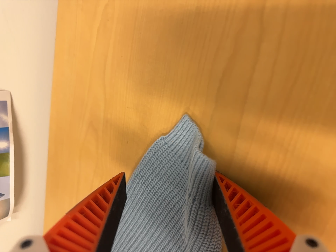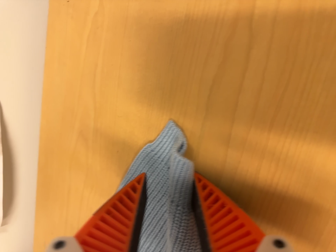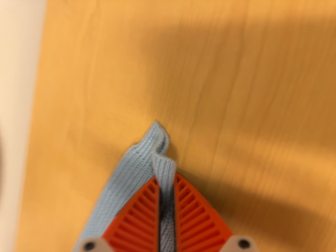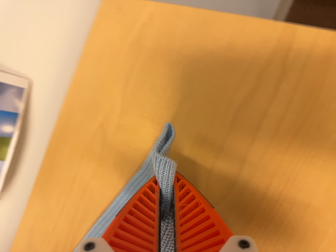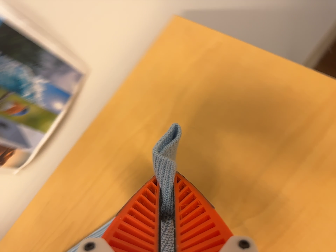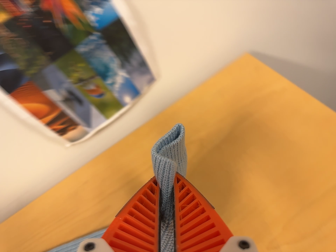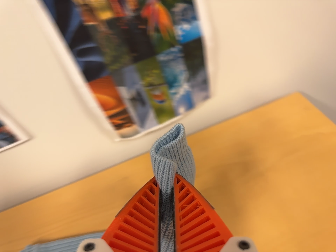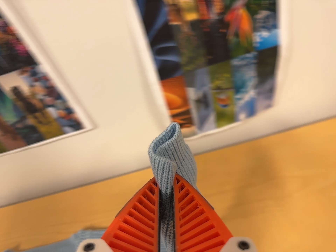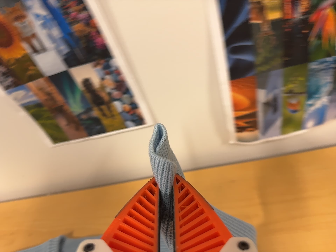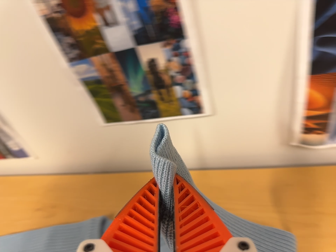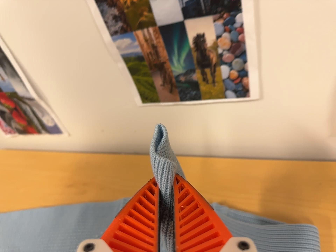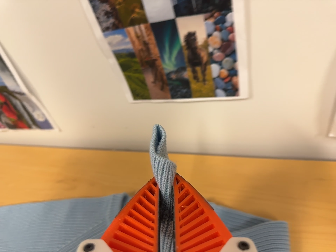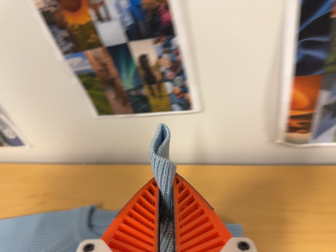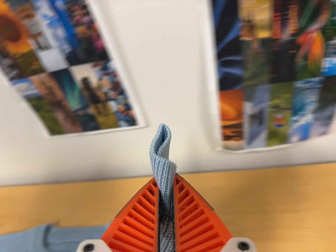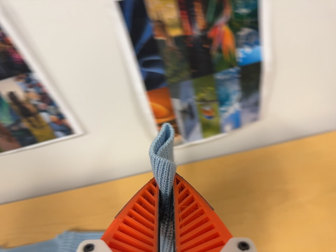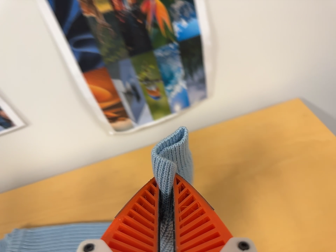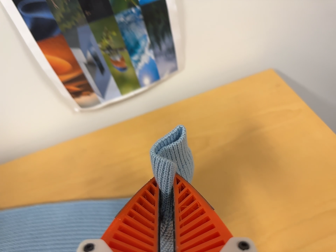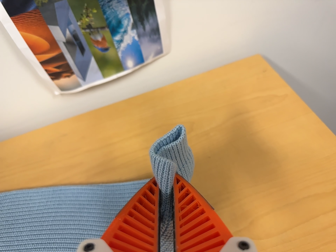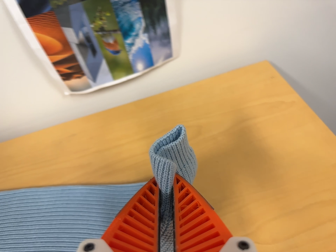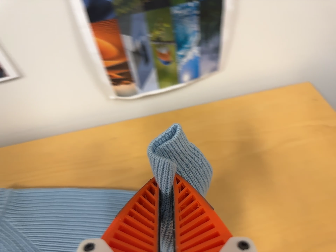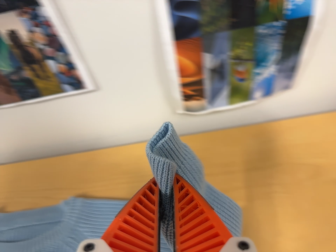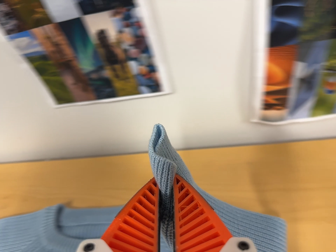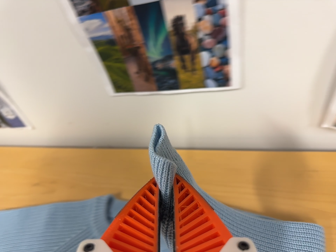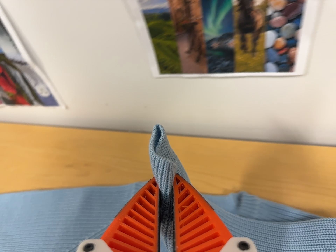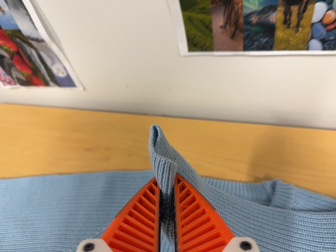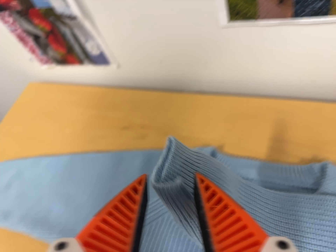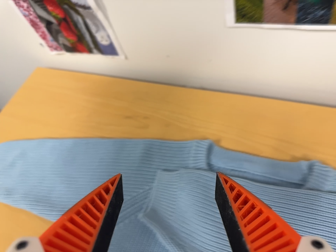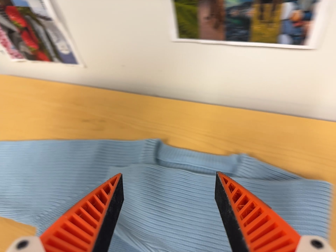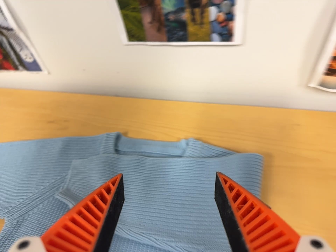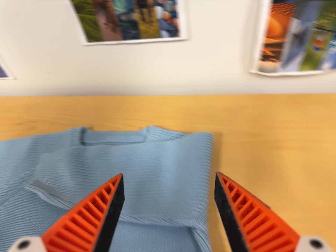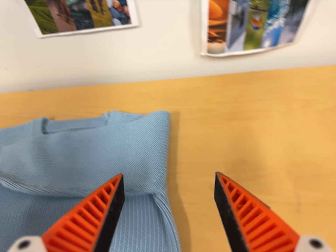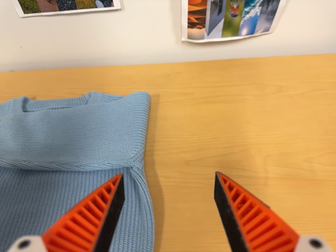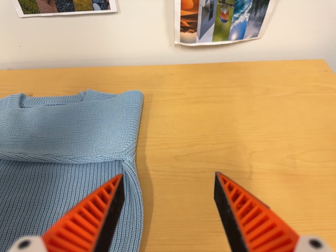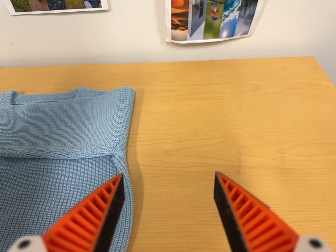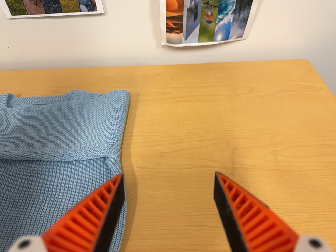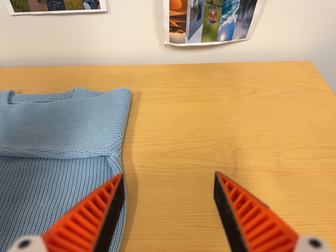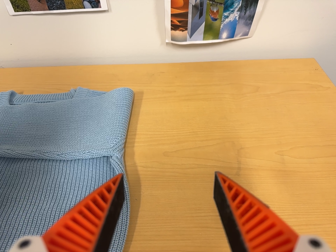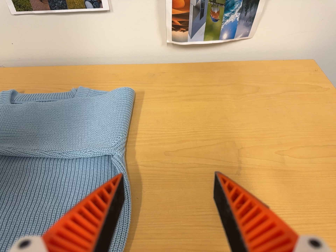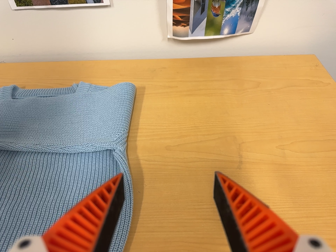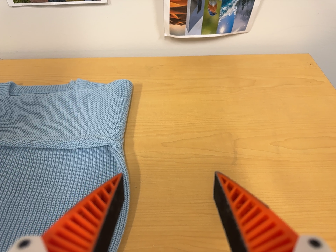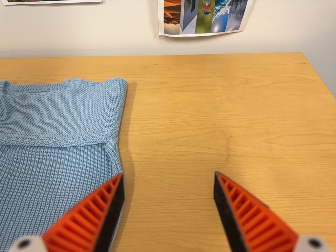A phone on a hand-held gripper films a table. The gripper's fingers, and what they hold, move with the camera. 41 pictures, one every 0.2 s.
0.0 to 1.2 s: The camera travels to its left and backward, about 28 cm, so close, fixed things drift to the right. Its aim tips toward the top of its view by about 20 degrees, and the scene shifts downward. It rolls about its line of sight by about 55 degrees, and the scene rotates clockwise.
1.2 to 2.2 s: The camera pans to its left by about 20 degrees. It travels to its left, about 20 cm, so close, fixed things drift to the right. It rolls about its line of sight by about 20 degrees, and the scene rotates clockwise.
2.2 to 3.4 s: The scene slides to the left, as the camera pans about 25 degrees to its right. It travels to its right, about 26 cm, so close, fixed things drift to the left. It rolls about its line of sight by about 20 degrees, and the scene rotates counterclockwise.
3.4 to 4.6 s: The camera pans to its left by about 20 degrees. It travels to its left, about 34 cm, so close, fixed things drift to the right. It rolls about its line of sight by about 20 degrees, and the scene rotates clockwise.
4.6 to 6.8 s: The scene slides to the left, as the camera pans about 20 degrees to its right. It travels toward the bottom of its view, backward and to its right, about 30 cm, so close, fixed things drift upward.
6.8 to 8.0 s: The camera shifts only a little, or ends up much as it began.
The film runs forward here.
